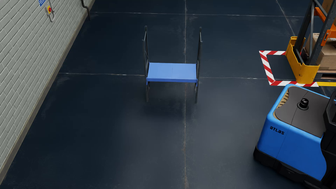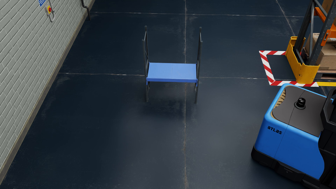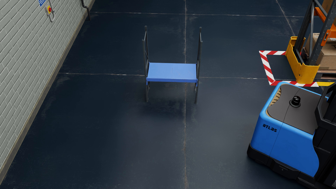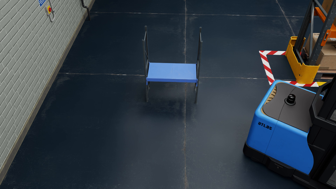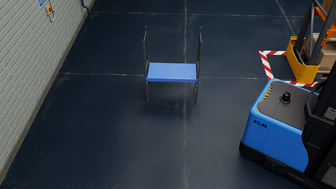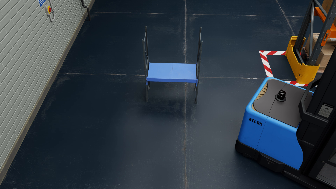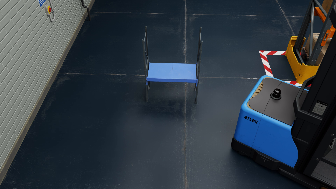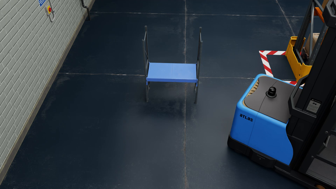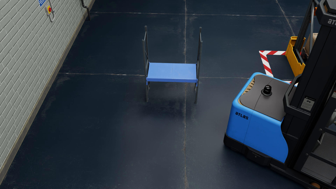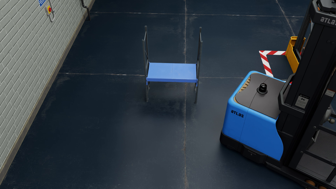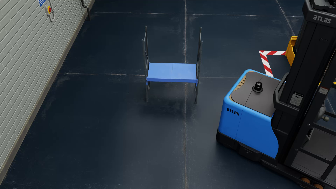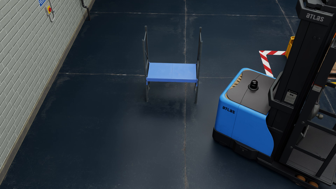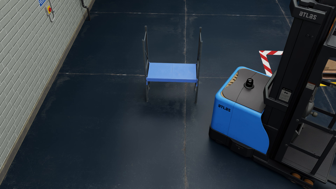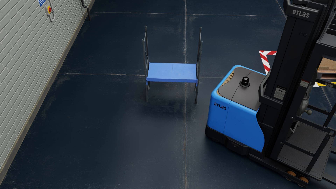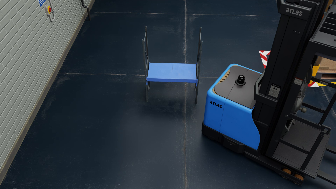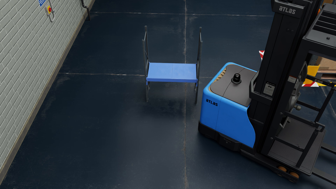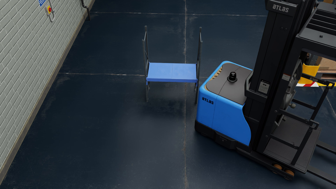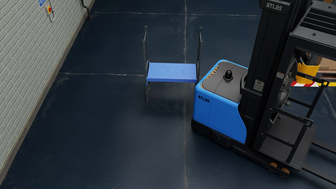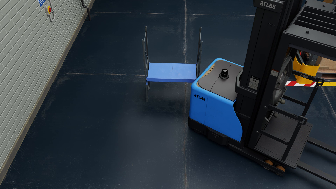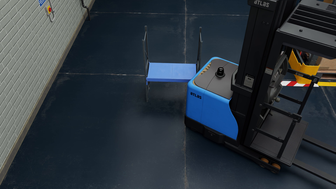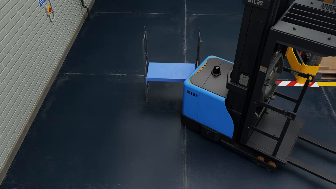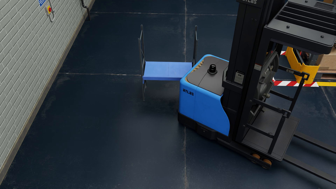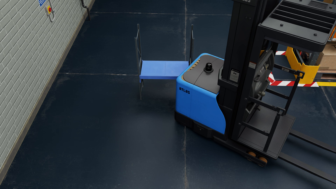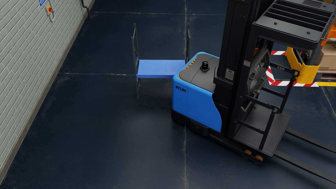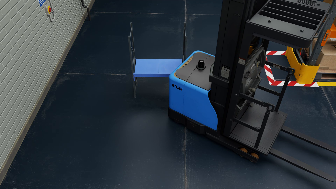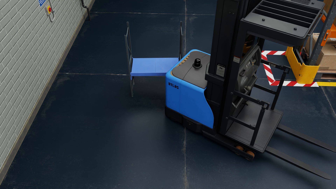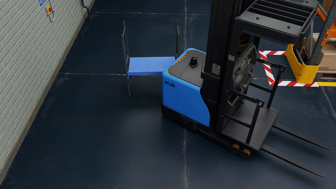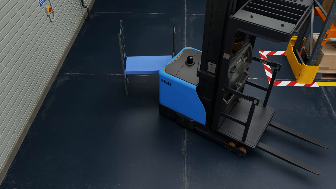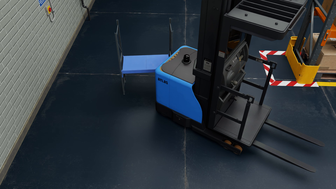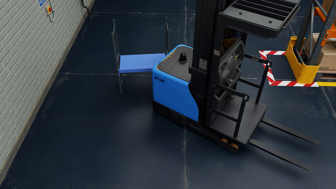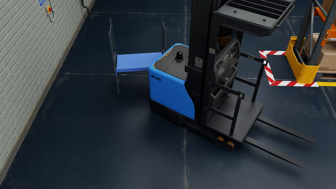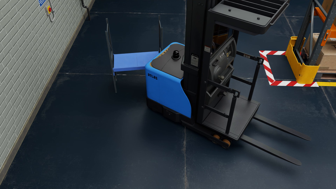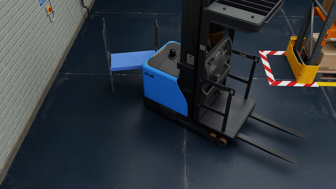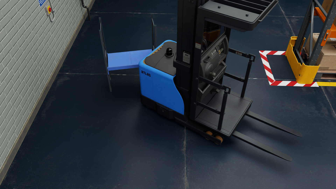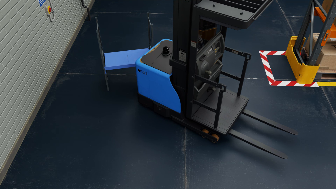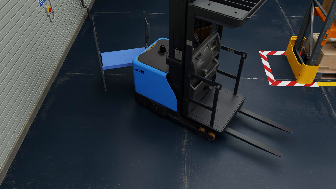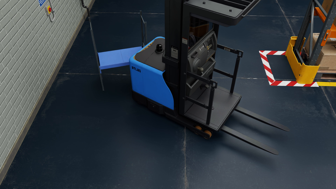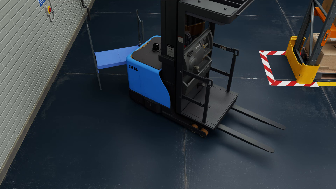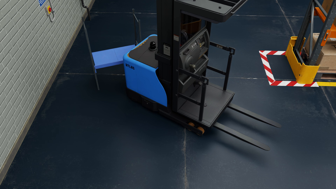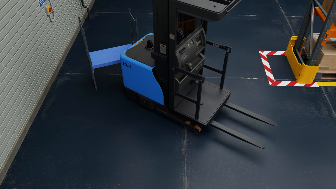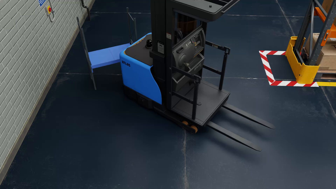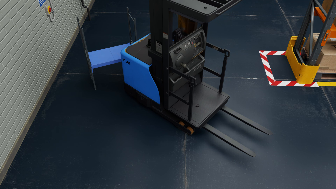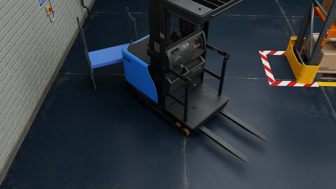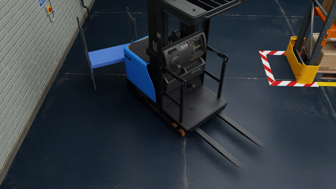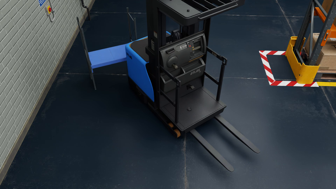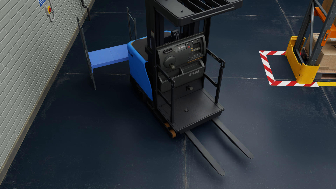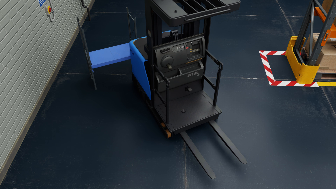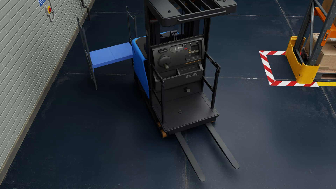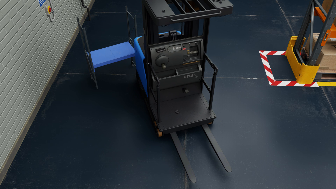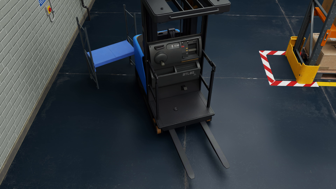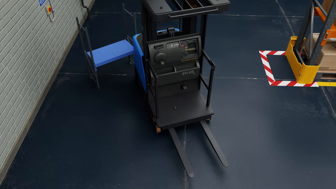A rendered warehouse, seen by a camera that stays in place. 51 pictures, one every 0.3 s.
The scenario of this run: A forklift runs into an object in its way.
